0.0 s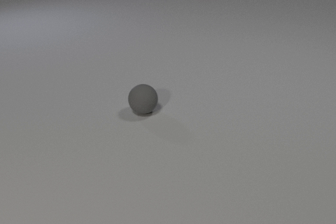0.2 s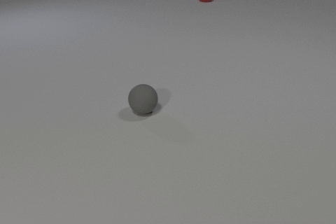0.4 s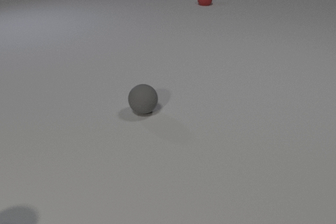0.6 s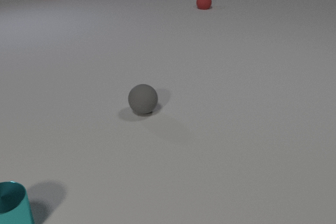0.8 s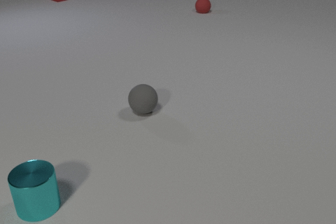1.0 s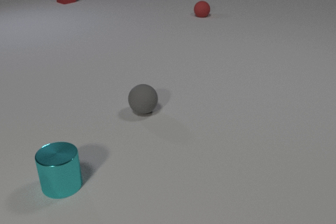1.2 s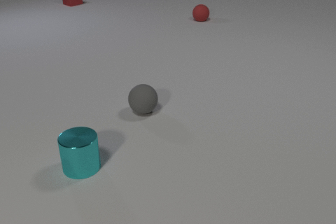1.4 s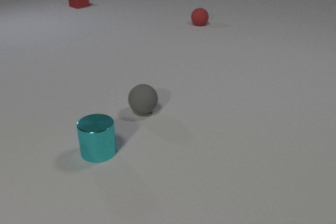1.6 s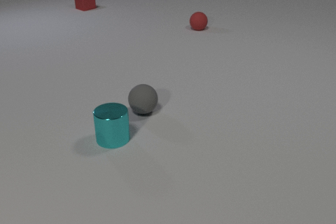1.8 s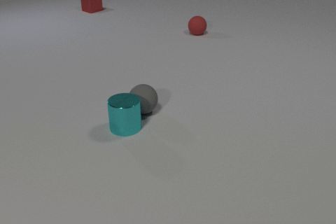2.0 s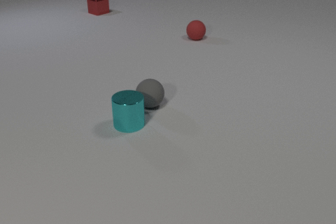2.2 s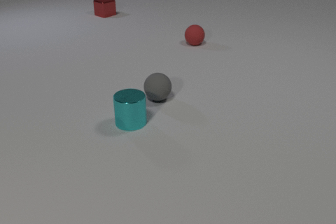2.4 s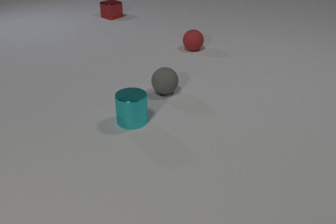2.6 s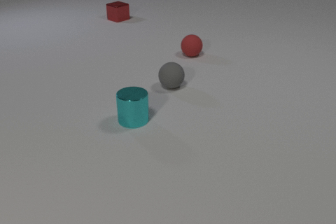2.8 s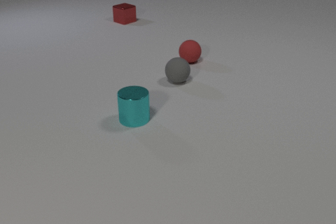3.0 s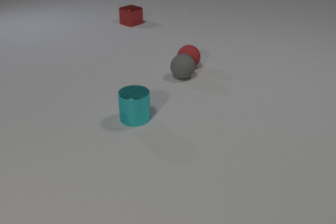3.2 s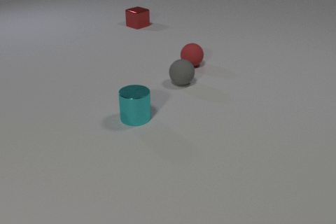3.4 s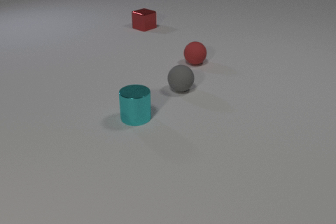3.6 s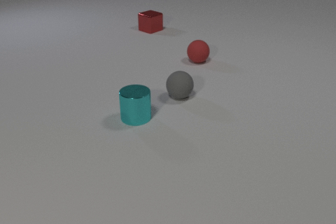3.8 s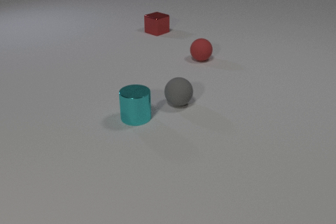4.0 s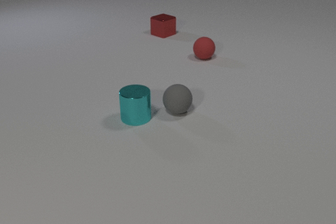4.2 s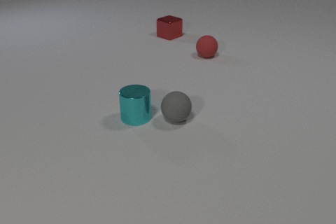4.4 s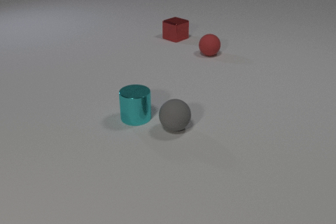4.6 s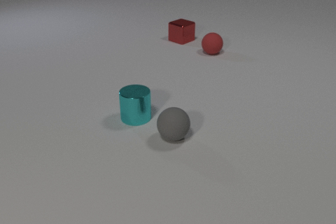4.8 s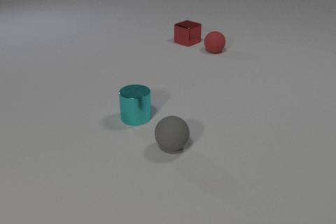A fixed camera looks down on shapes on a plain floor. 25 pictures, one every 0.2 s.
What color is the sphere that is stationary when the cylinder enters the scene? gray.
Are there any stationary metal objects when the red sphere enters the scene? no.
Are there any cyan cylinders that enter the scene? yes.
0.0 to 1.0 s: The cyan metal cylinder comes in at the bottom edge, slides to the right and away from the camera. The red rubber sphere rolls toward the camera. The red metal cube comes in at the top edge, slides toward the camera and to the right.
1.0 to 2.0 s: The cyan metal cylinder slides away from the camera and to the right. The gray rubber sphere rolls away from the camera and to the right. The red rubber sphere rolls toward the camera. The red metal cube slides toward the camera and to the right. The cyan metal cylinder and the gray rubber sphere collide.
2.0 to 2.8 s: The cyan metal cylinder slides away from the camera. The gray rubber sphere rolls away from the camera and to the right. The red rubber sphere rolls toward the camera. The red metal cube slides toward the camera and to the right.
2.8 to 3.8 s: The gray rubber sphere rolls toward the camera. The red rubber sphere rolls to the right and away from the camera. The red metal cube slides toward the camera and to the right. The gray rubber sphere and the red rubber sphere collide.
3.8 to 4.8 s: The gray rubber sphere rolls toward the camera. The red rubber sphere rolls away from the camera and to the right. The red metal cube slides to the right and toward the camera.
